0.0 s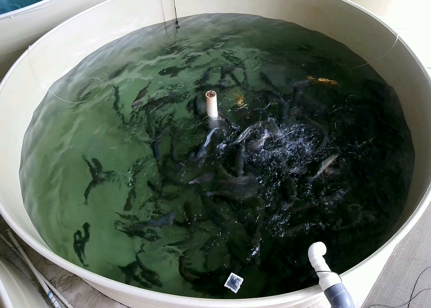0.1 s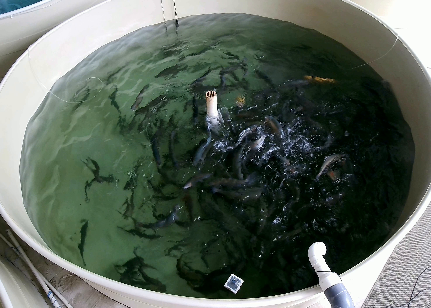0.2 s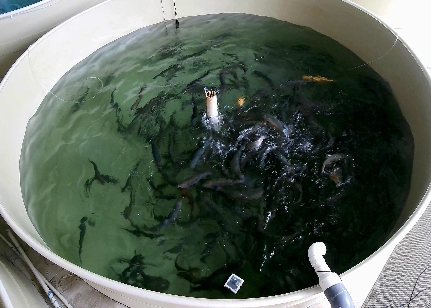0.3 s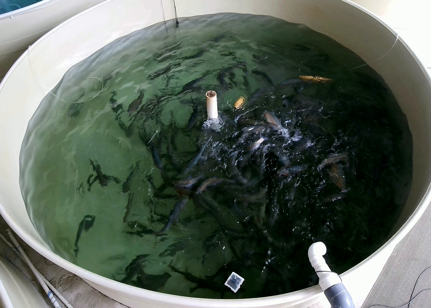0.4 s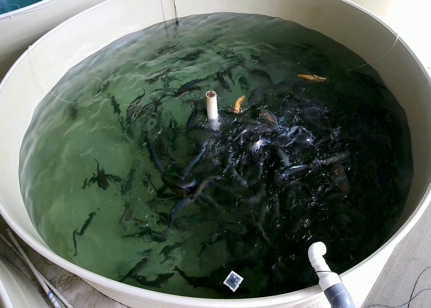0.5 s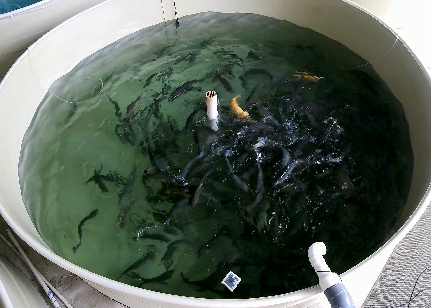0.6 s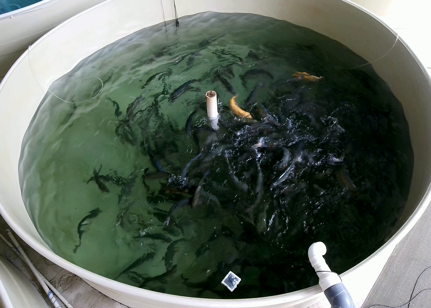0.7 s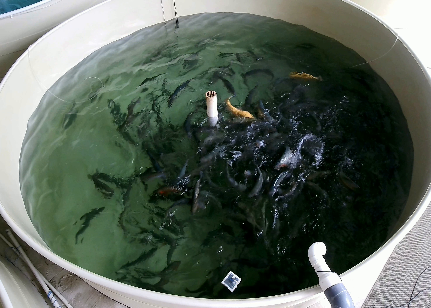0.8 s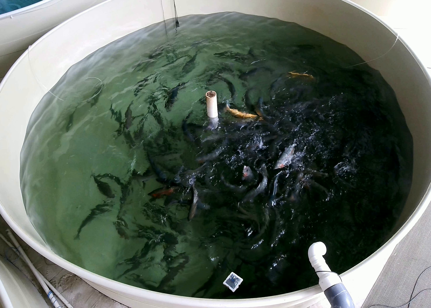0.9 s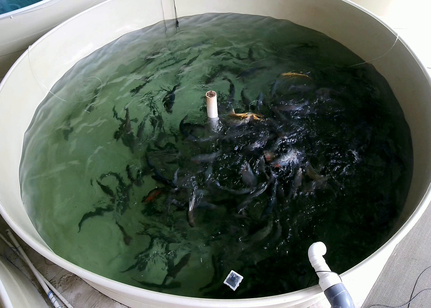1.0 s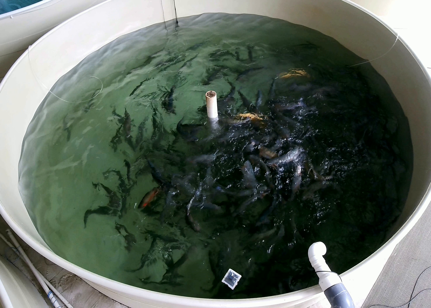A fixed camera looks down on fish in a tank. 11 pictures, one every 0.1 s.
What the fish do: Strong feeding.
